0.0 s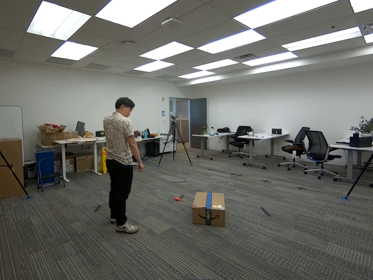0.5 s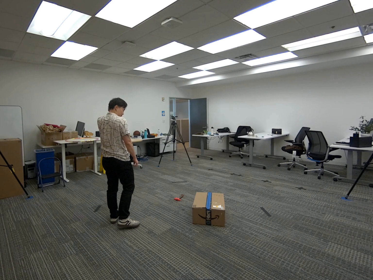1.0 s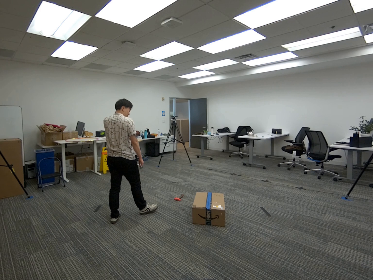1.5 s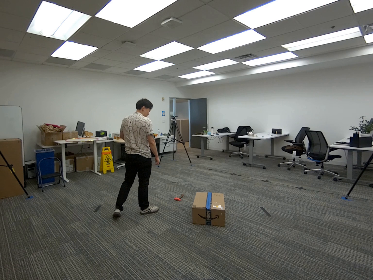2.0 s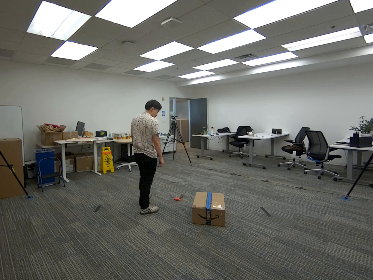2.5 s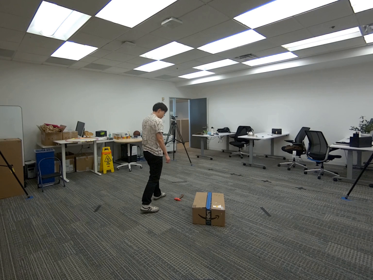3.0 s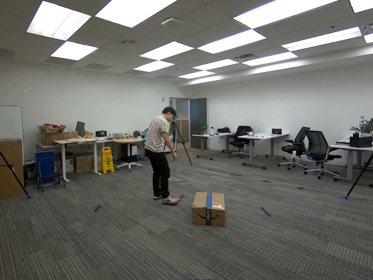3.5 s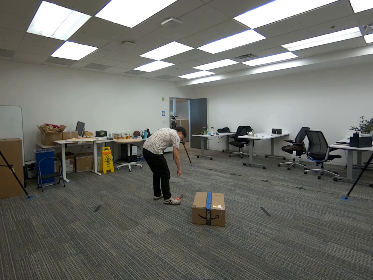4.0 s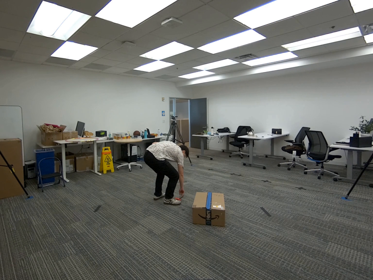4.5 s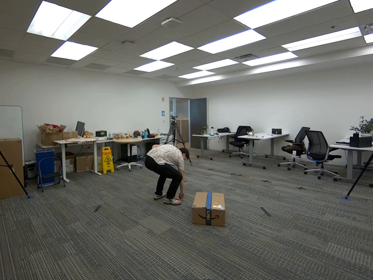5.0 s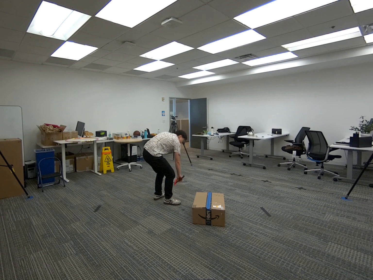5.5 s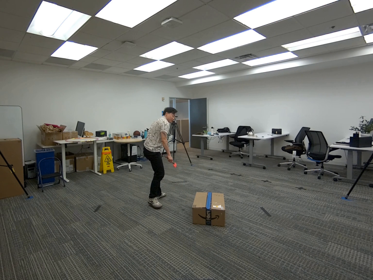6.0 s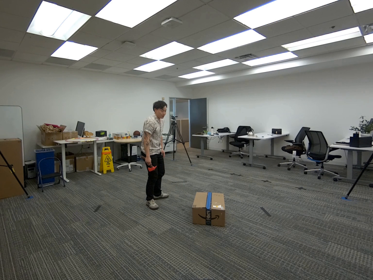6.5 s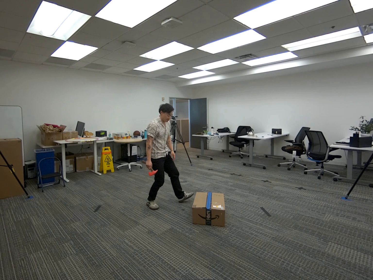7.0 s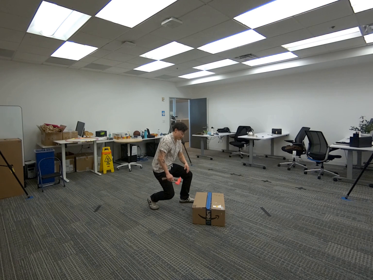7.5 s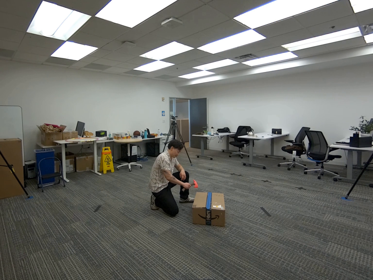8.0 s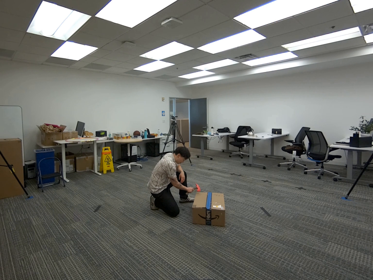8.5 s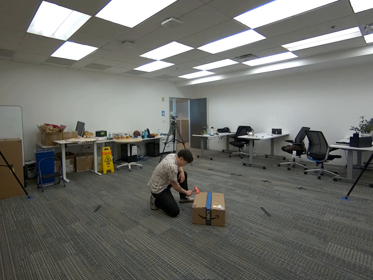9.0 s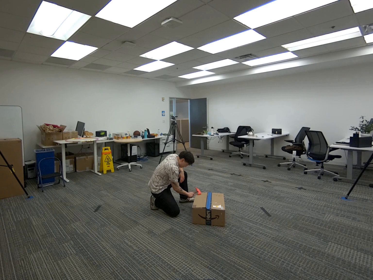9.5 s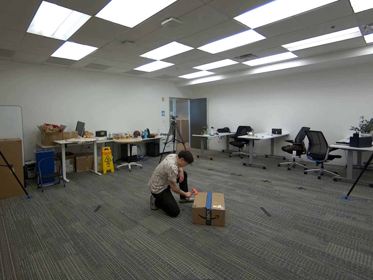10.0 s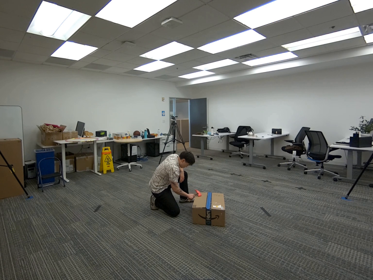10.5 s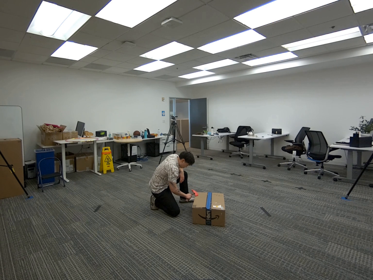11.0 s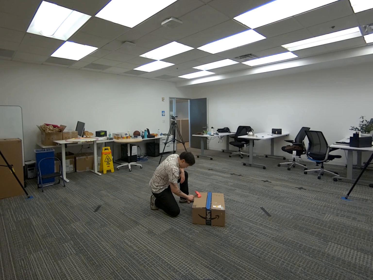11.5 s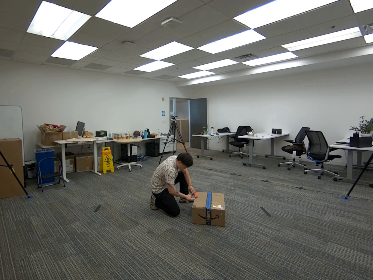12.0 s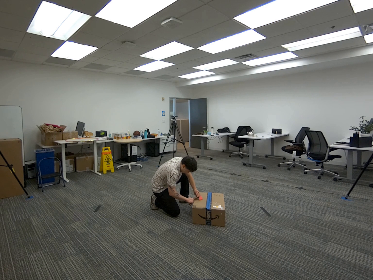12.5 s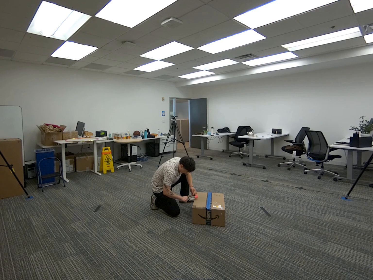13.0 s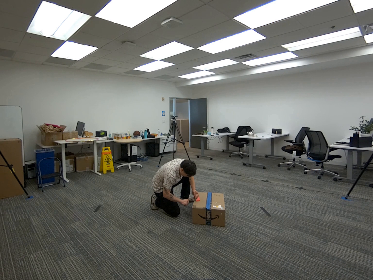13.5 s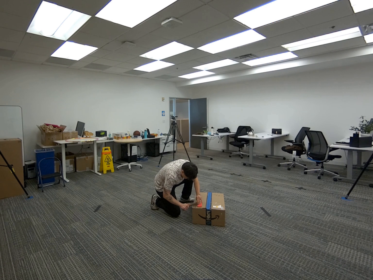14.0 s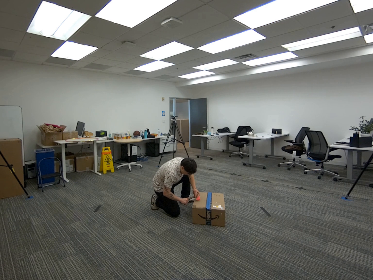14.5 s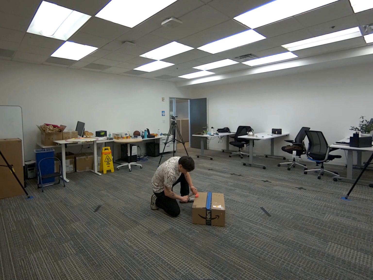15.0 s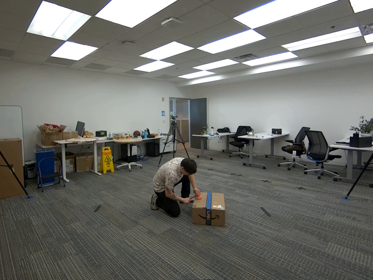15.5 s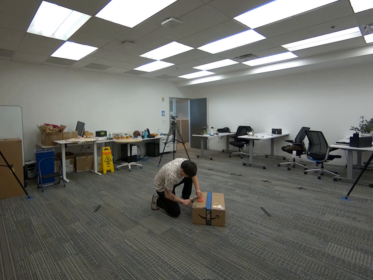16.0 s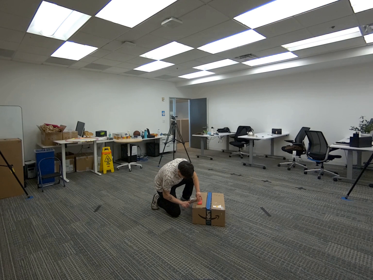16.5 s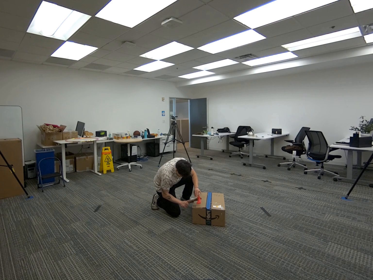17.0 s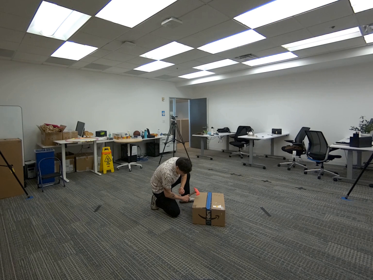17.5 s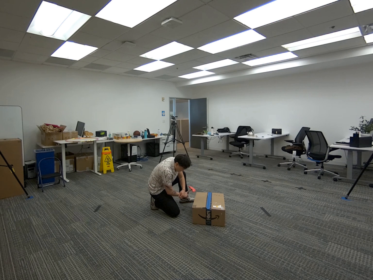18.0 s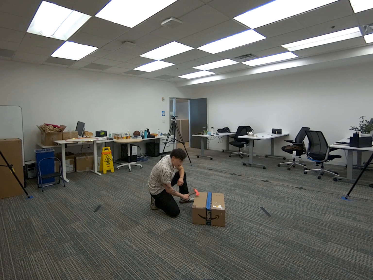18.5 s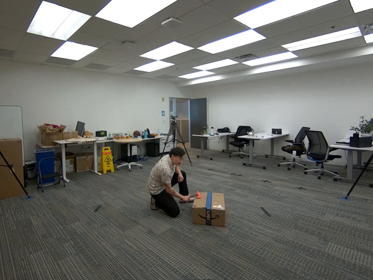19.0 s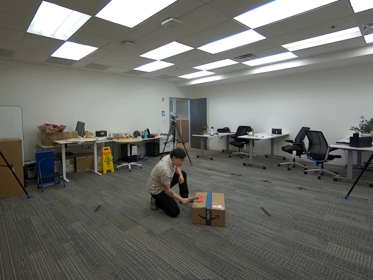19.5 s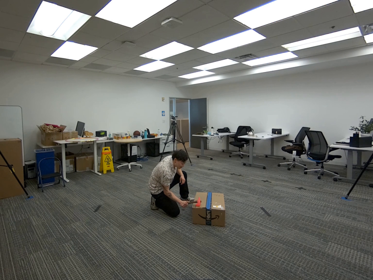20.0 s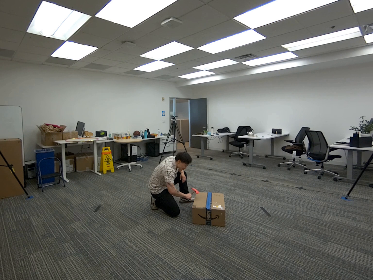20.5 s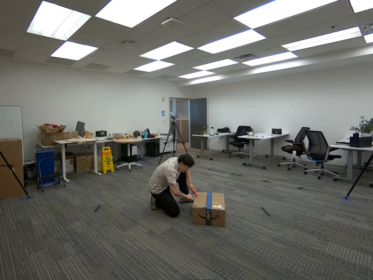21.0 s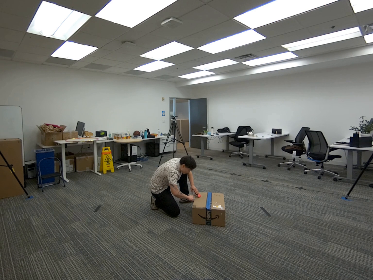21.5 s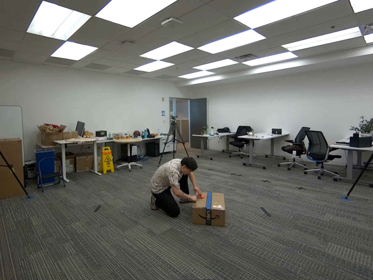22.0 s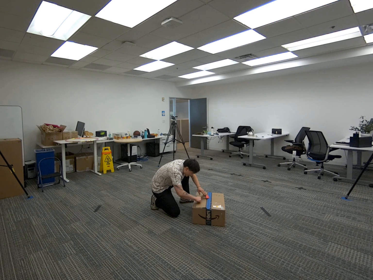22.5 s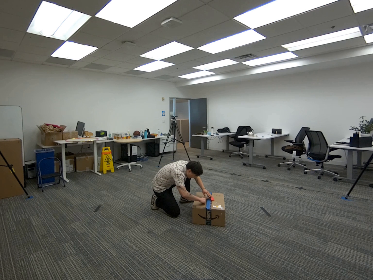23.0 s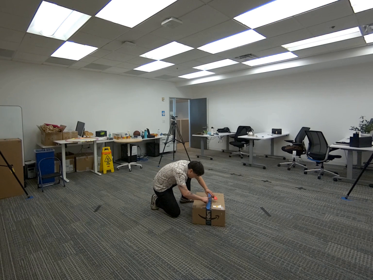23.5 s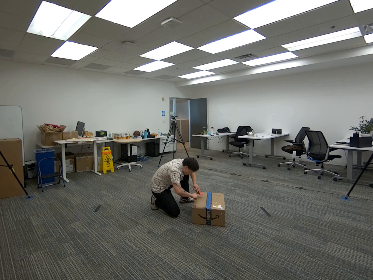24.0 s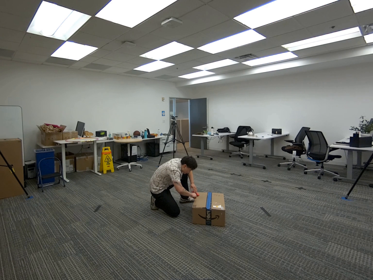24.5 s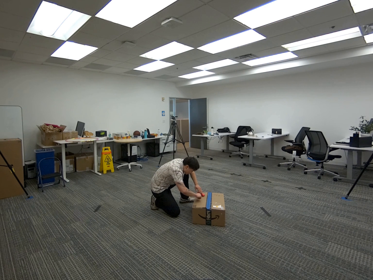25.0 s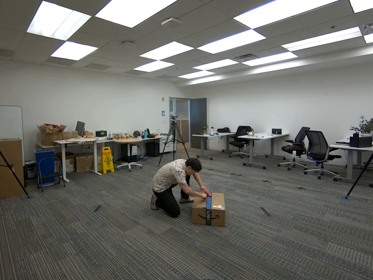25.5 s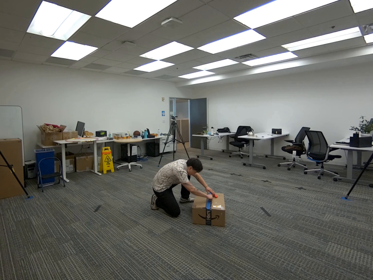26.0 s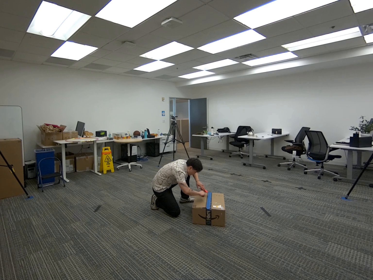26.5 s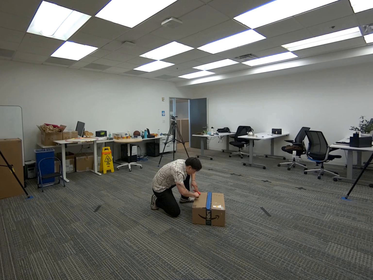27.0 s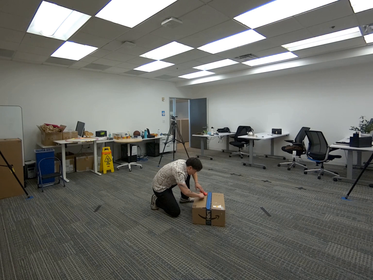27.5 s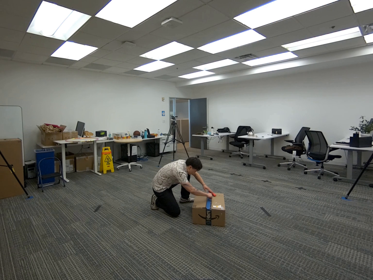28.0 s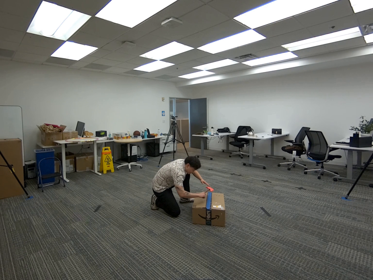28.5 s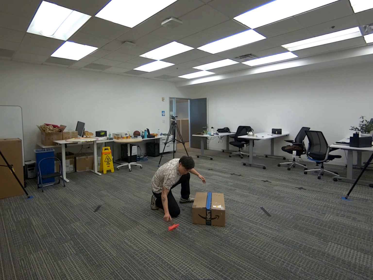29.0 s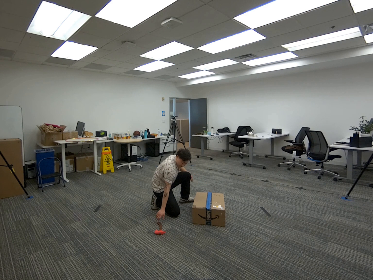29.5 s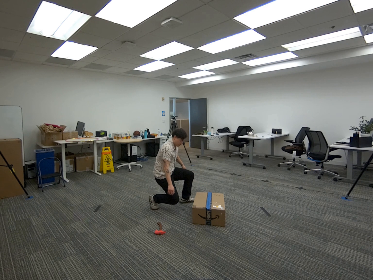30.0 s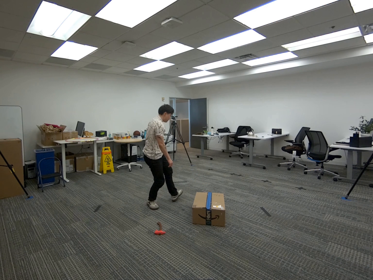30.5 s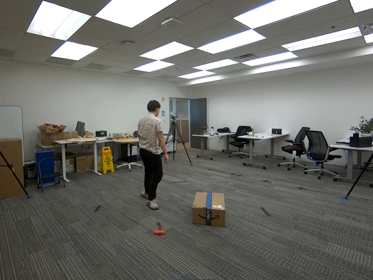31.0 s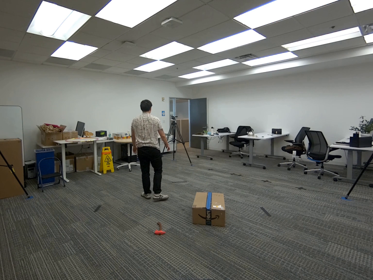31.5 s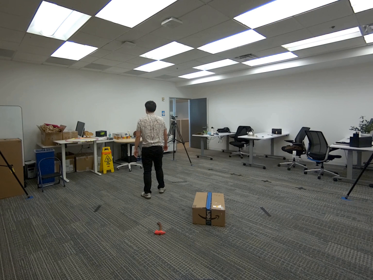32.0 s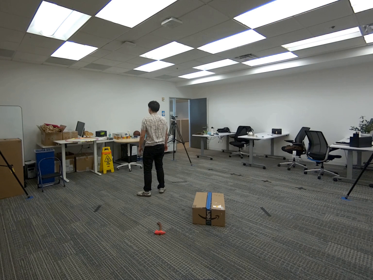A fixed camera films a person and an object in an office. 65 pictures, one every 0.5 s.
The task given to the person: Pick up the hatchet on the ground and gently scrape the blade across the surface of the big brown cardboard box as if shaving wood.
